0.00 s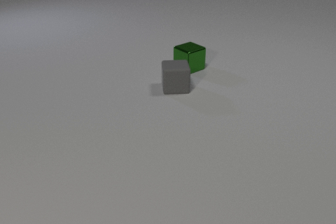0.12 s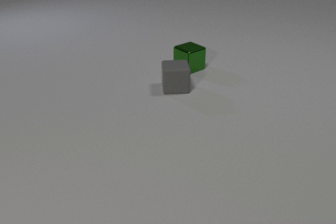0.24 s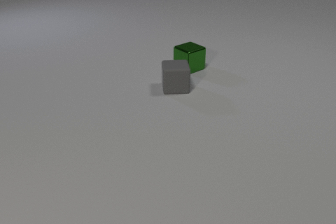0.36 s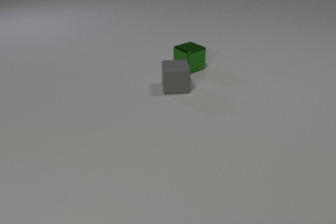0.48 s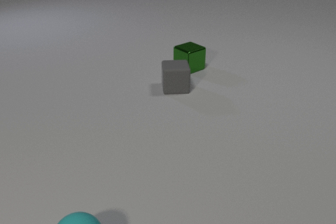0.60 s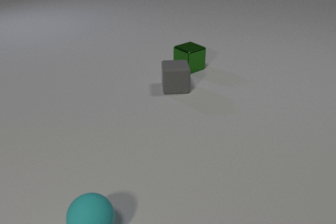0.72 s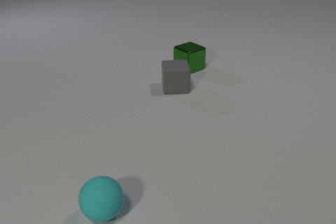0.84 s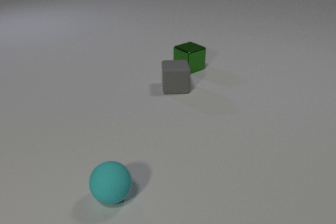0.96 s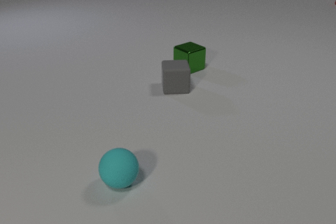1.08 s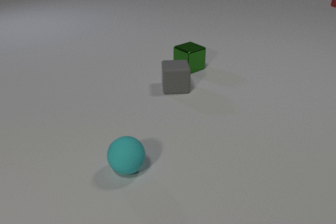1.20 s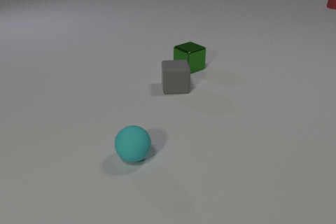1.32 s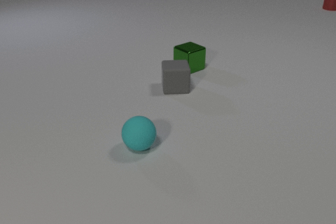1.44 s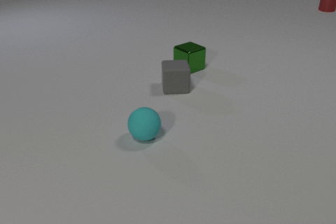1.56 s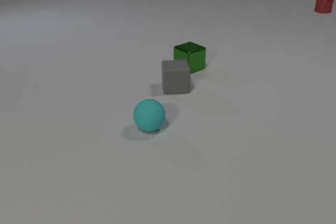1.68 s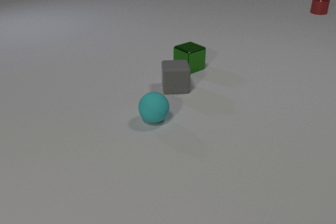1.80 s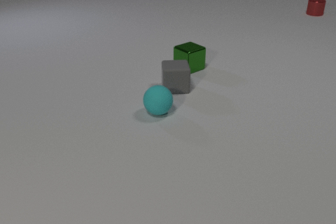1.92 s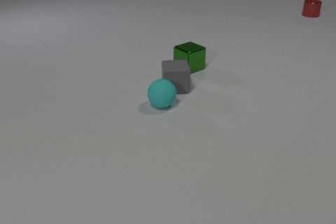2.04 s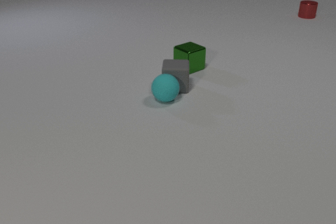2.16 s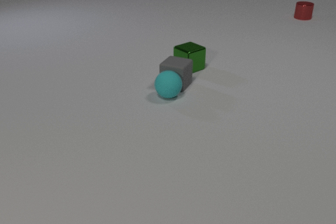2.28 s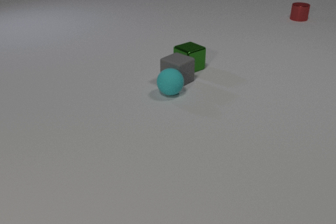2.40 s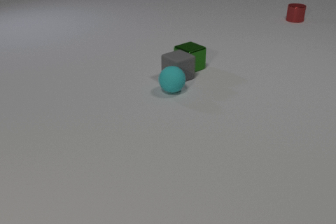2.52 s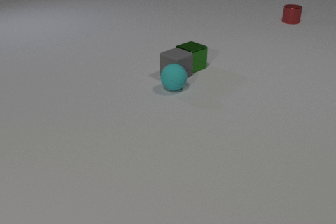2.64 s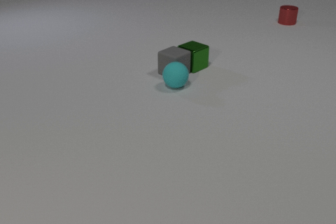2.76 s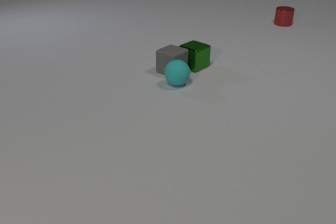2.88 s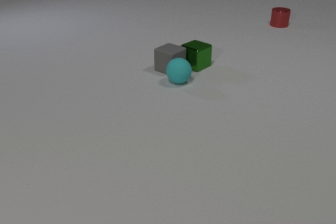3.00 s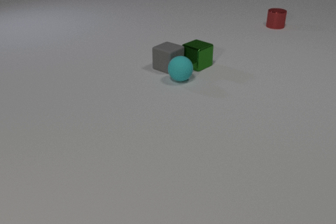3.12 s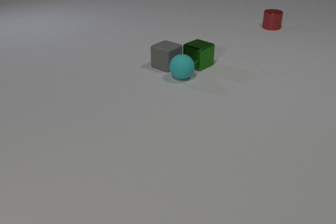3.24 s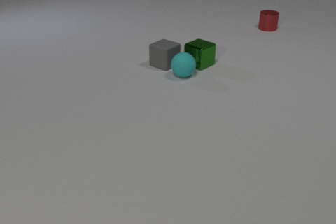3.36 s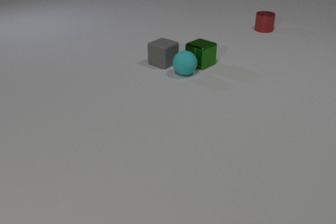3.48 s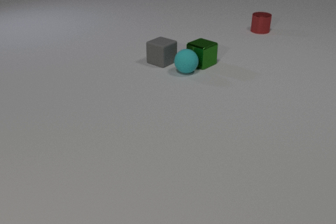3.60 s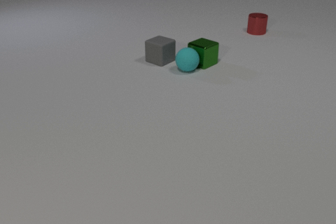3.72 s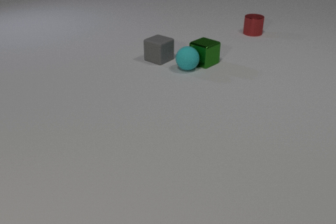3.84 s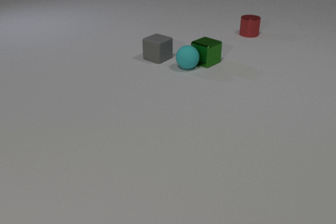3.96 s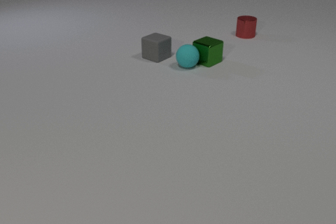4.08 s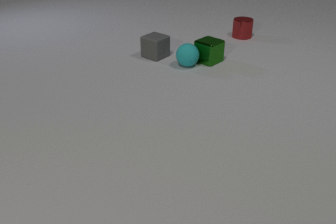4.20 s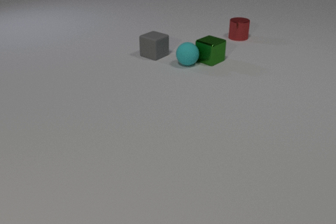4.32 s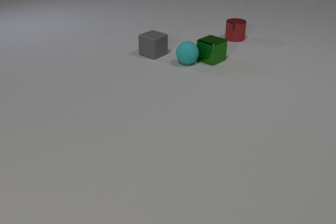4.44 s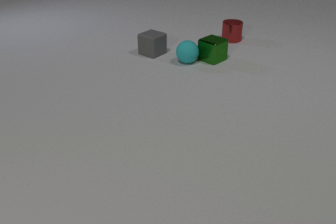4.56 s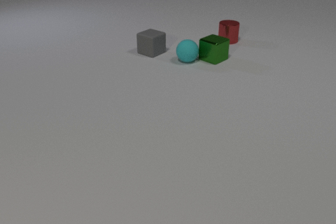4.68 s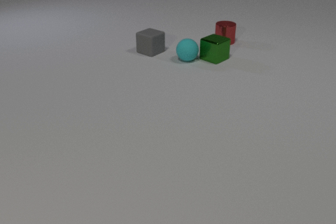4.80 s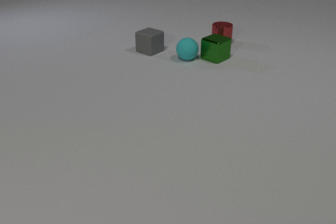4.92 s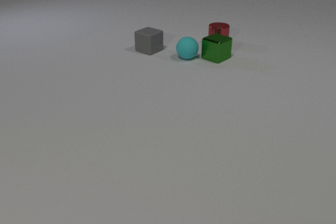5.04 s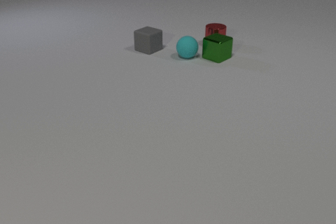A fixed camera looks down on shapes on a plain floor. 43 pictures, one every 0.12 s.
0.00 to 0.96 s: The cyan rubber sphere comes in at the bottom edge, rolls away from the camera and to the right. The red metal cylinder comes in at the right edge.
0.96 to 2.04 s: The cyan rubber sphere rolls away from the camera. The red metal cylinder slides toward the camera and to the left. The cyan rubber sphere and the gray rubber cube collide.
2.04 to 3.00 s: The cyan rubber sphere rolls away from the camera. The gray rubber cube slides away from the camera, spins clockwise seen from above by about 45 degrees, its near face sliding to the left. The red metal cylinder slides toward the camera and to the left. The green metal cube slides to the right and away from the camera. The gray rubber cube and the green metal cube collide.
3.00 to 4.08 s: The cyan rubber sphere rolls away from the camera. The gray rubber cube slides away from the camera and to the left. The red metal cylinder slides toward the camera and to the left. The green metal cube slides away from the camera and to the right. The cyan rubber sphere and the green metal cube collide.
4.08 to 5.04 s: The cyan rubber sphere rolls away from the camera. The gray rubber cube slides away from the camera. The red metal cylinder slides toward the camera and to the left. The green metal cube slides away from the camera and to the right.
What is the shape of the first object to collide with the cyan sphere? cube.
Are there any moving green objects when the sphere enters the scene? no.
What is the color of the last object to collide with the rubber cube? green.
